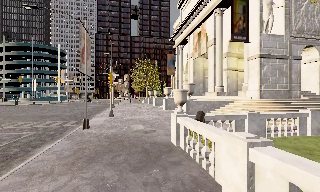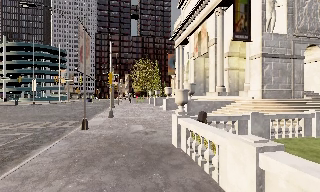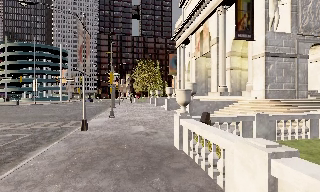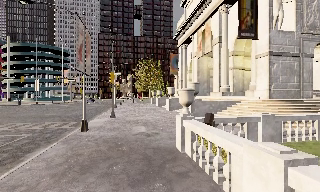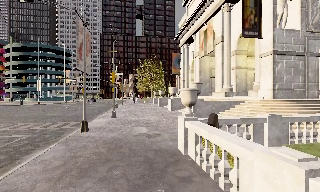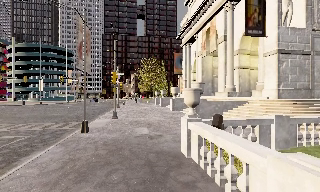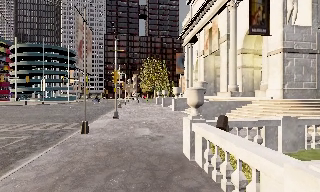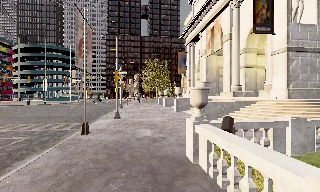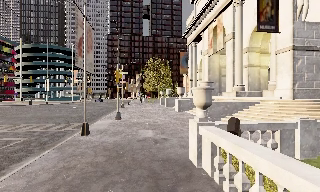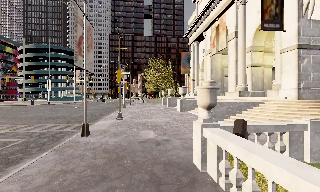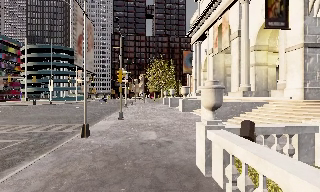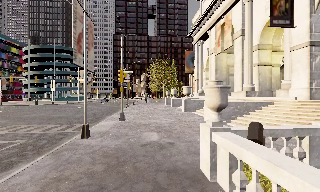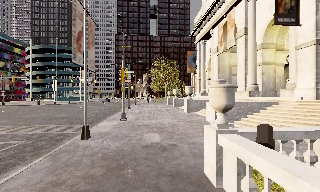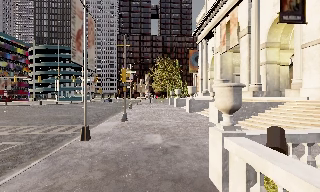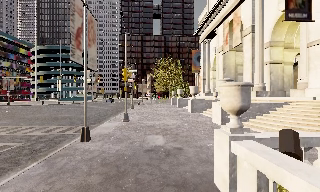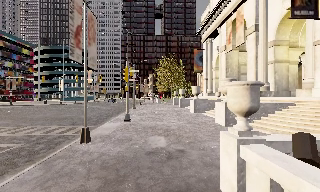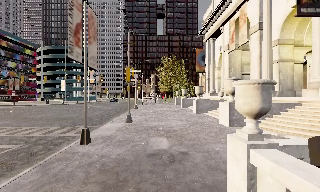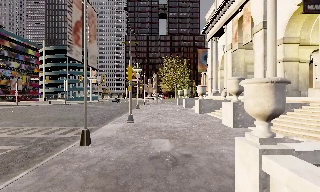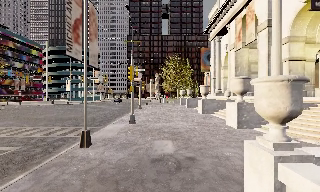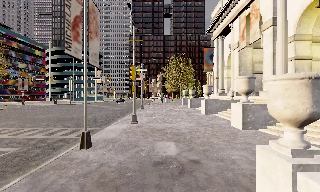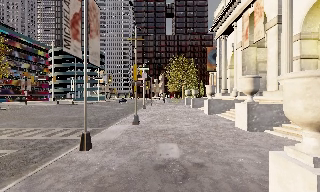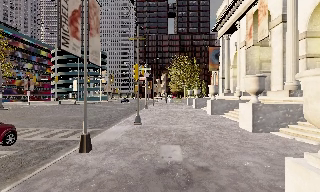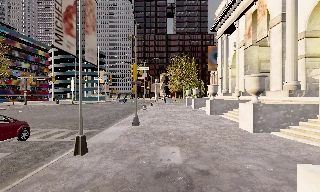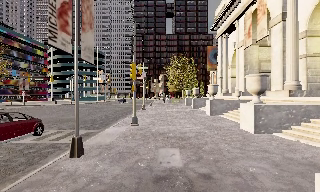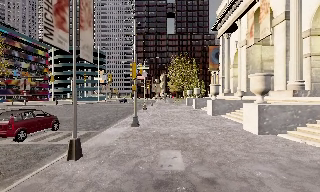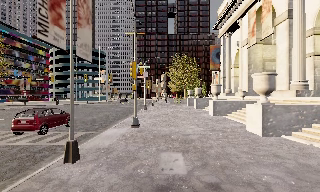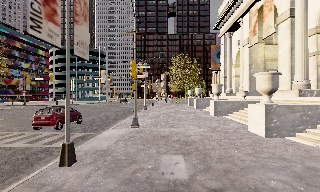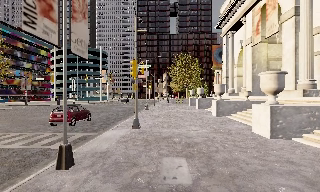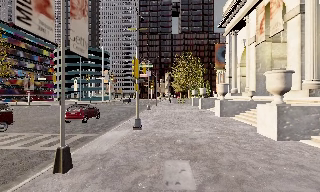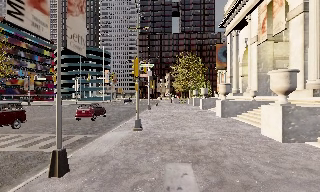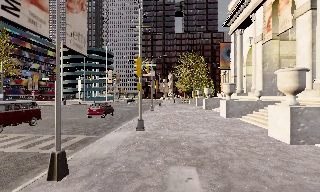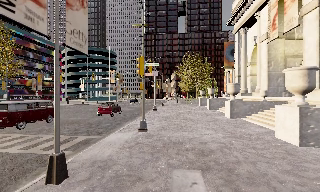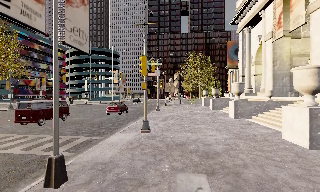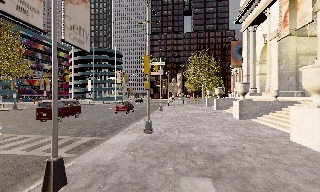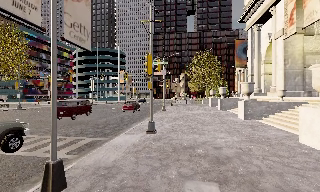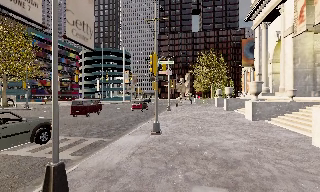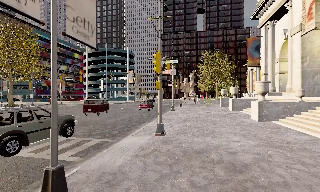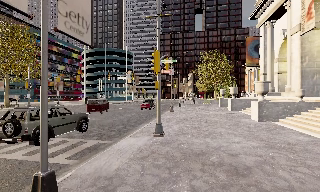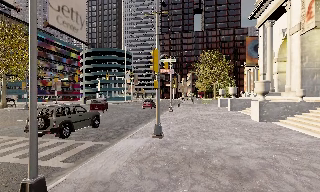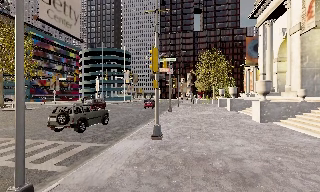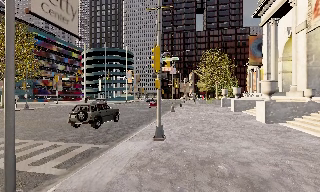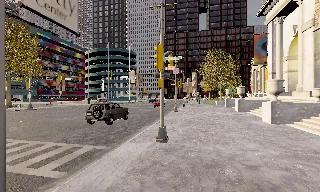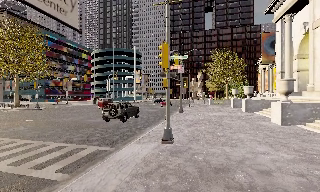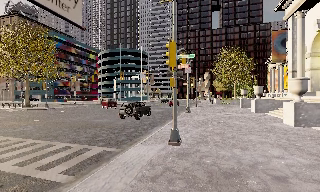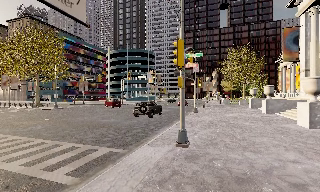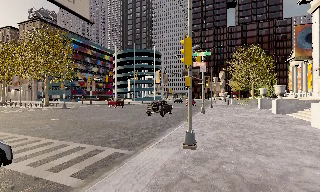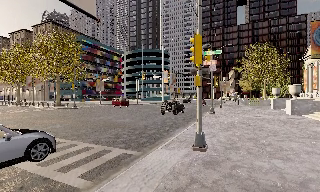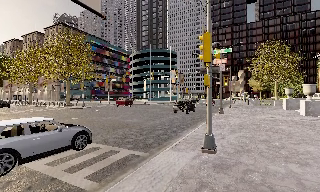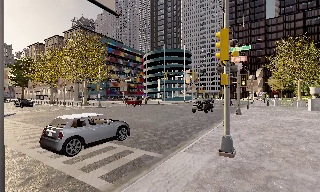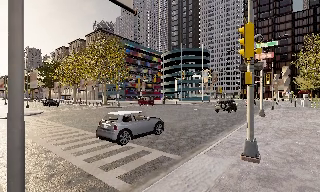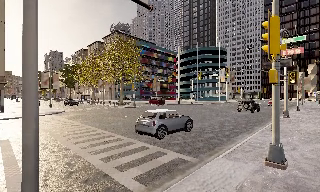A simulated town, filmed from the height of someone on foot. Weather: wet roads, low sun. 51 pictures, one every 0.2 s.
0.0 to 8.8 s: The camera pans to its left, which is counterclockwise from overhead, by about 30 degrees. It travels forward, about 10 m.
8.8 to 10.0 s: The camera swings to its left by about 25 degrees, and the scene slides to the right. It travels forward, about 1 m, so what stands in front looms larger.
The film runs forward here.
